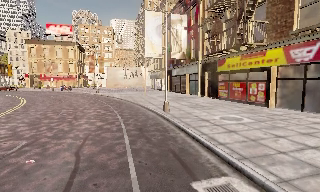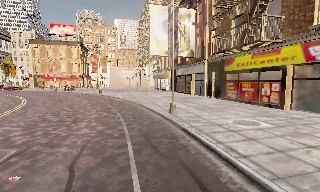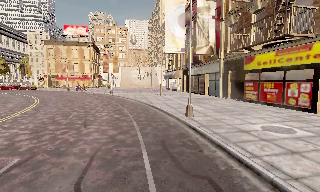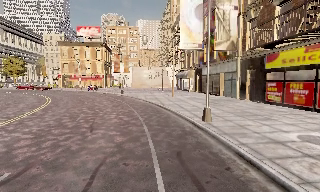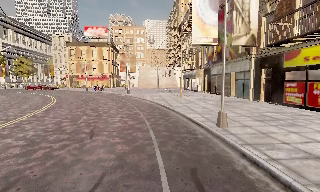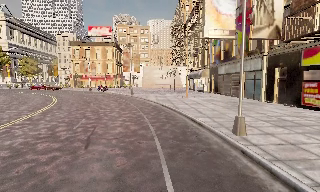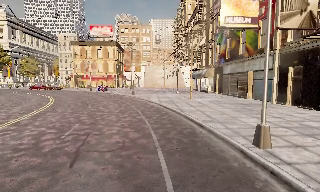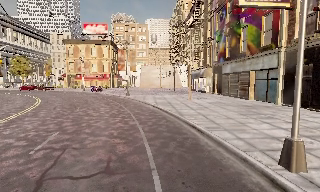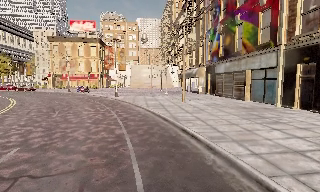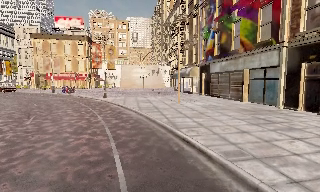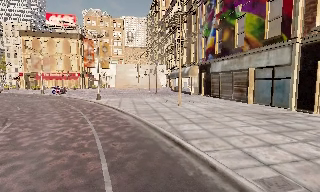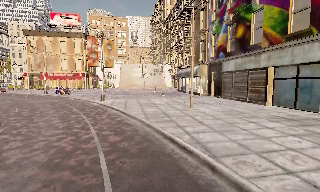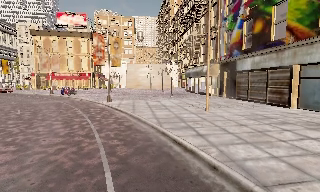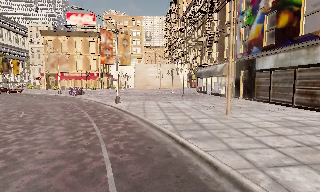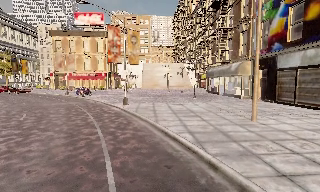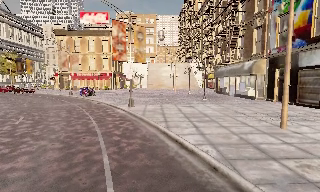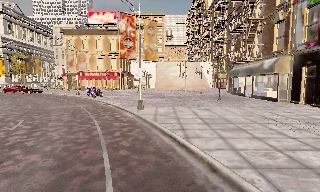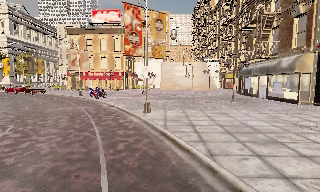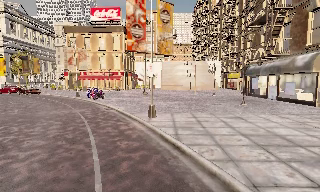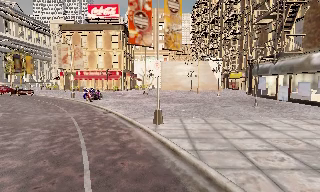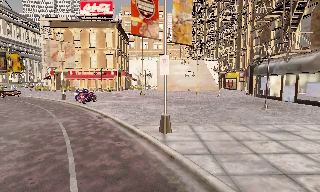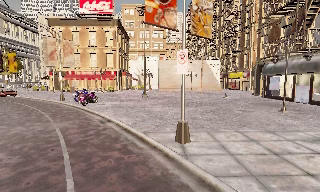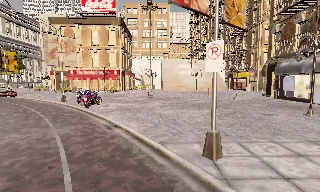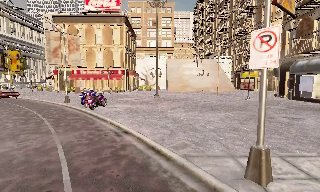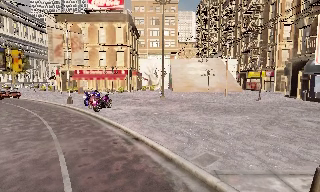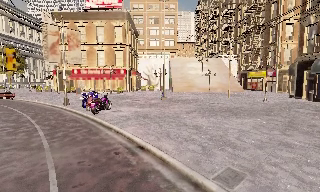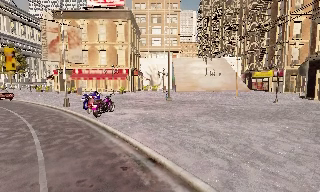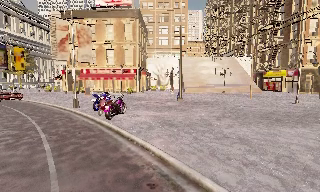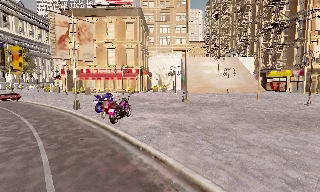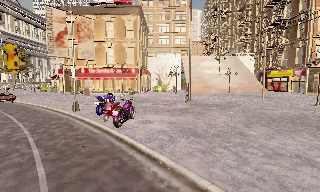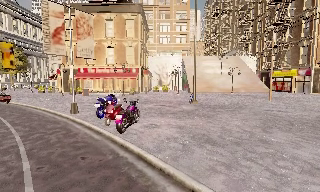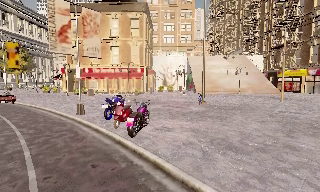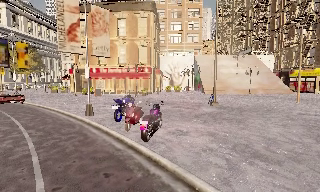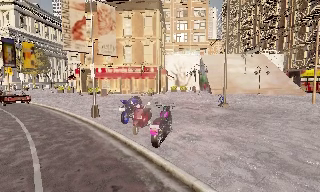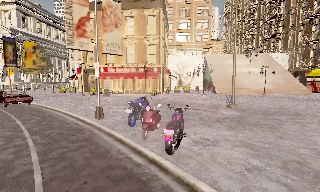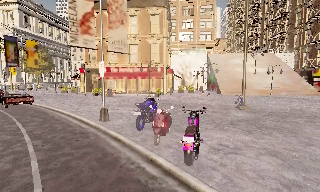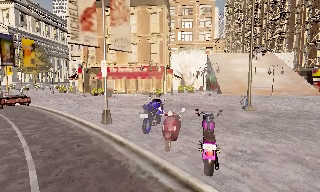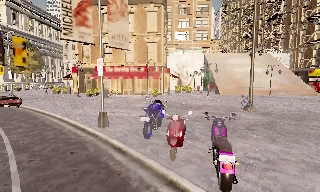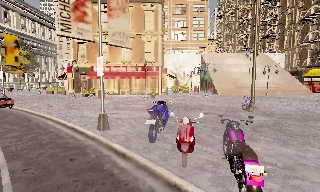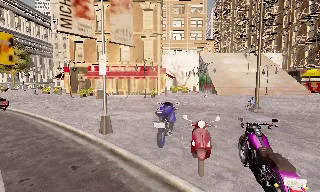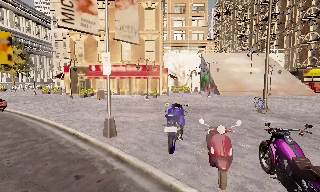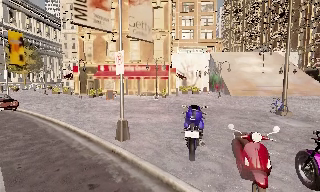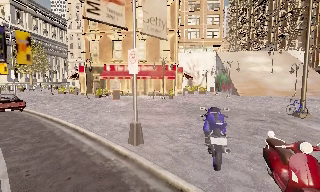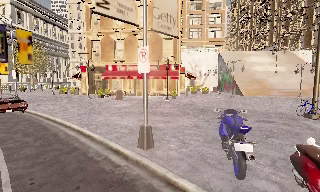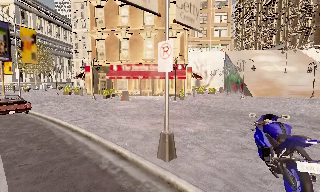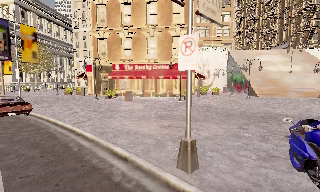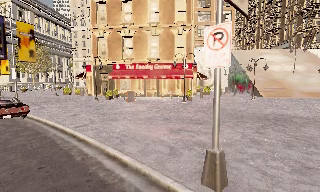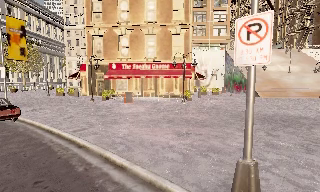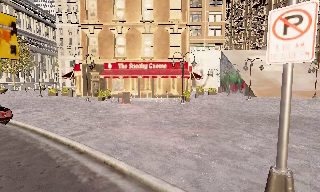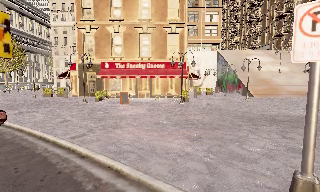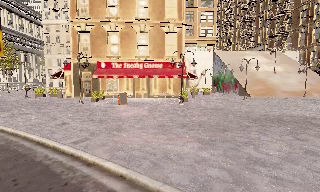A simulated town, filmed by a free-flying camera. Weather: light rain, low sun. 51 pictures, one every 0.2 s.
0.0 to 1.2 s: The camera swings to its left by about 15 degrees, and the scene slides to the right. It travels forward, about 6 m, so what stands in front looms larger.
1.2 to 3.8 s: The camera travels forward, about 17 m, so what stands in front looms larger.
3.8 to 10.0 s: The camera travels forward and to its left, about 25 m, so what stands in front looms larger. It loses speed.
The film runs forward here.
